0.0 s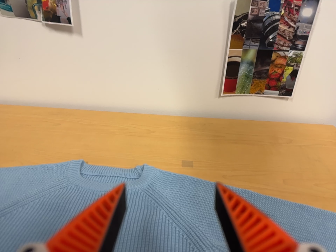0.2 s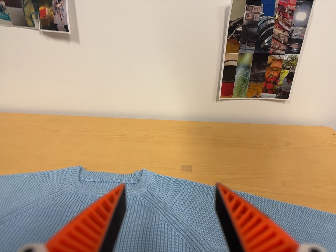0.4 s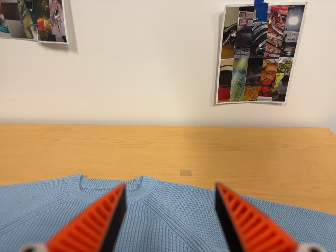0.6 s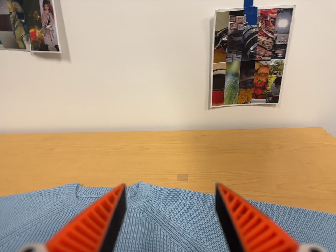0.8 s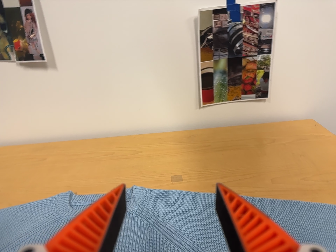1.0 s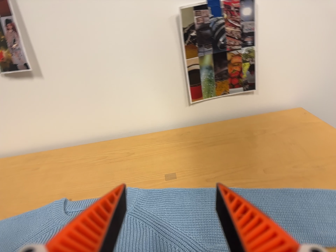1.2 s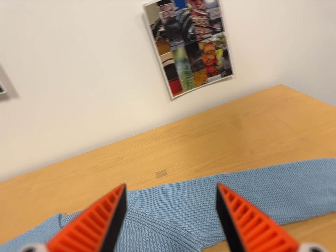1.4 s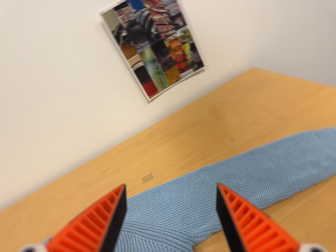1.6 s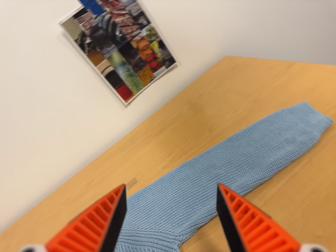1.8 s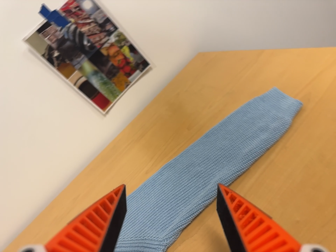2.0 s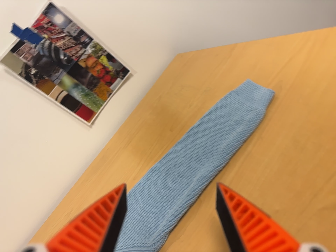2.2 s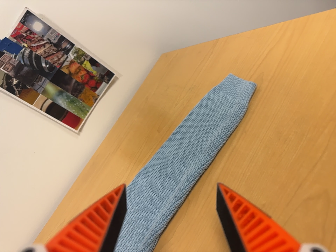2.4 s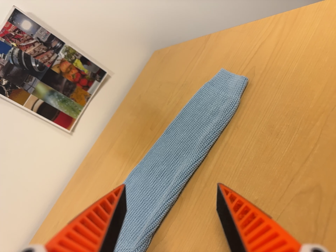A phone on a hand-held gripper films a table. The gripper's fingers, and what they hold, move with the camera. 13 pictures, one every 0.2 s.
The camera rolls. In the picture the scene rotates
counterclockwise.
0.0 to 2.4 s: The camera swings to its right by about 10 degrees, and the scene slides to the left. It travels to its right, about 24 cm, so close, fixed things drift to the left. It rolls about its line of sight by about 60 degrees, and the scene rotates counterclockwise.
The film runs backward here.
